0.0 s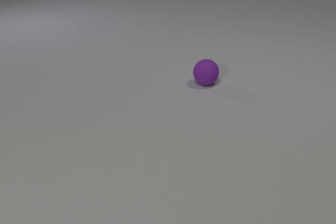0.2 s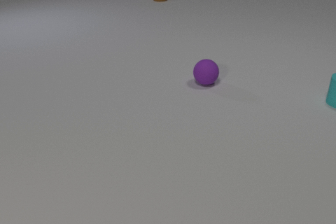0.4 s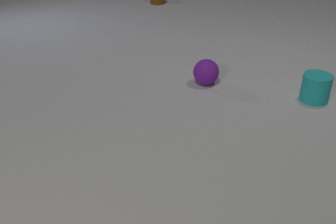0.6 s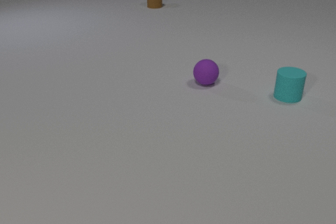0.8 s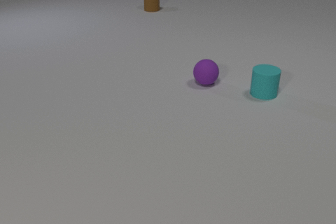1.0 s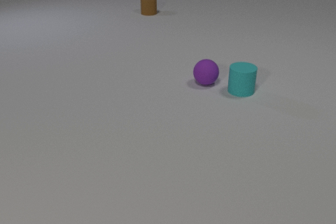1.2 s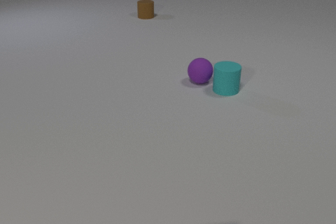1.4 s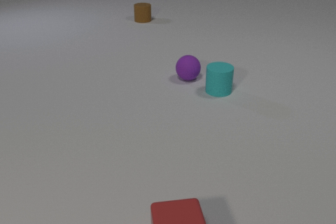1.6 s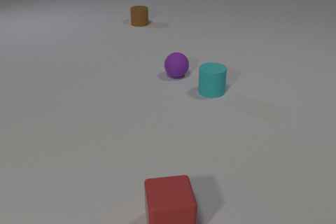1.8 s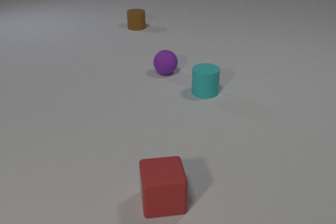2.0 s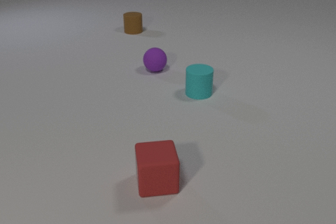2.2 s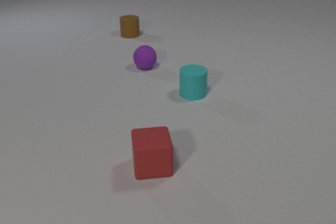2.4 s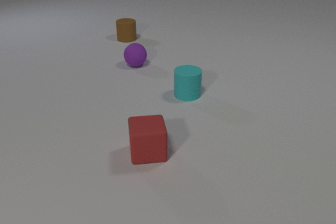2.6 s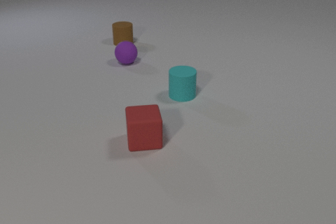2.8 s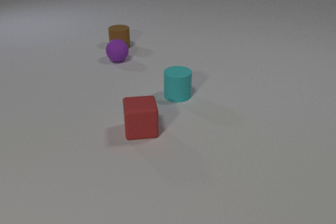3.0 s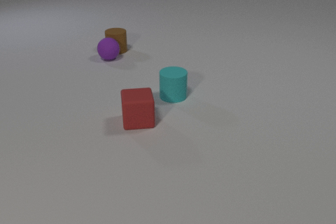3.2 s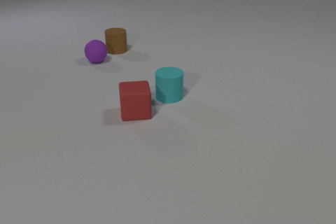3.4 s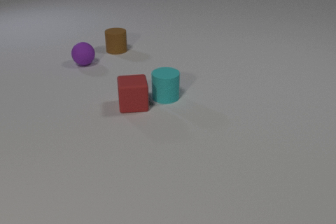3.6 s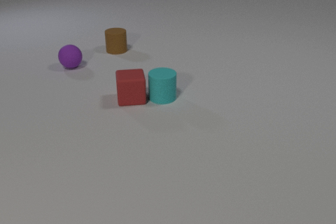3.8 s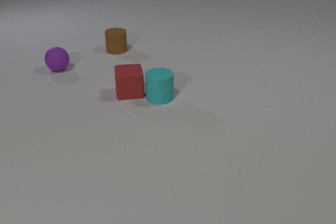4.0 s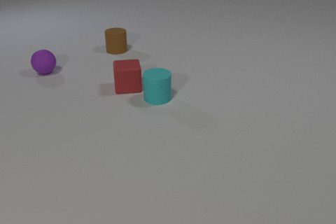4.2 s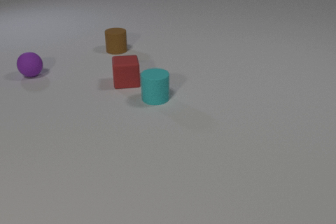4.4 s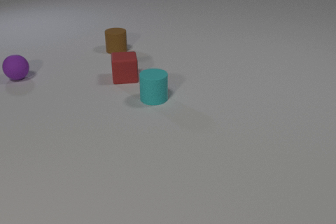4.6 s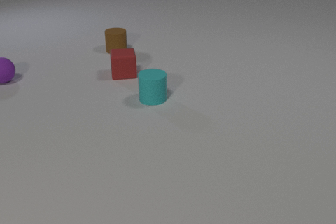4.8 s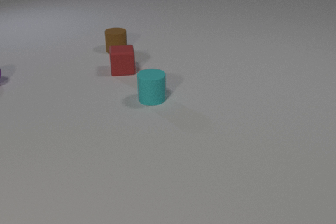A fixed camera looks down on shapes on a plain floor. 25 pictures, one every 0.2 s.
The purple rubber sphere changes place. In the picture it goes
to the left.
The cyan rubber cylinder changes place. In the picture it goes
to the left.
0.0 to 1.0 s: The cyan rubber cylinder comes in at the right edge, slides to the left. The brown rubber cylinder slides toward the camera.
1.0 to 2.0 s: The cyan rubber cylinder slides to the left. The purple rubber sphere rolls to the left and away from the camera. The brown rubber cylinder slides toward the camera. The red rubber cube comes in at the bottom edge, slides away from the camera. The cyan rubber cylinder and the purple rubber sphere collide.
2.0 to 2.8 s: The cyan rubber cylinder slides to the left. The purple rubber sphere rolls to the left and away from the camera. The brown rubber cylinder slides toward the camera. The red rubber cube slides away from the camera.
2.8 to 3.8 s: The cyan rubber cylinder slides to the left. The purple rubber sphere rolls to the left. The brown rubber cylinder slides toward the camera. The red rubber cube slides away from the camera. The purple rubber sphere and the brown rubber cylinder collide.
3.8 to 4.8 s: The cyan rubber cylinder slides to the left. The purple rubber sphere rolls to the left. The red rubber cube slides away from the camera.
How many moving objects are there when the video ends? 2.
Are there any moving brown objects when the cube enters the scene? yes.
How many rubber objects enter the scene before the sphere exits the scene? 3.
